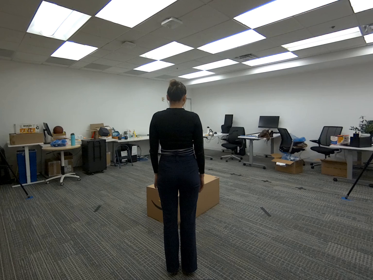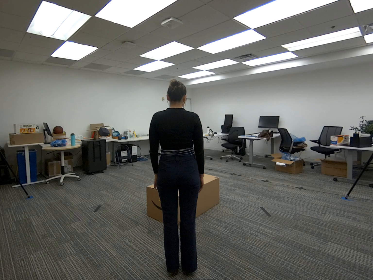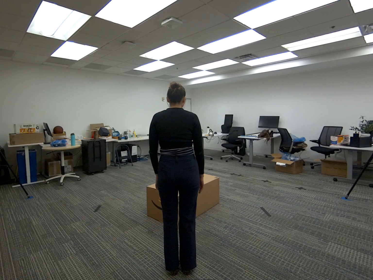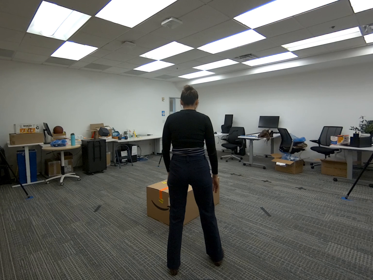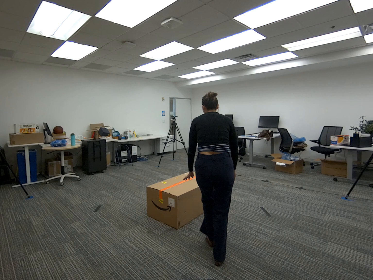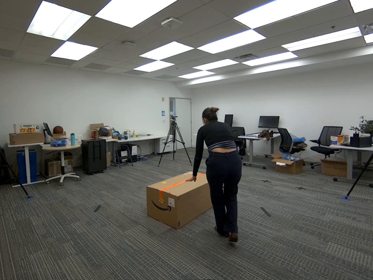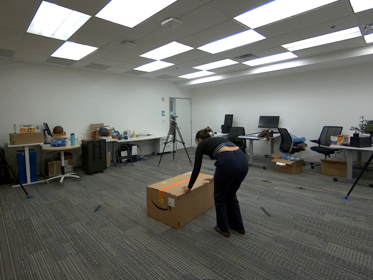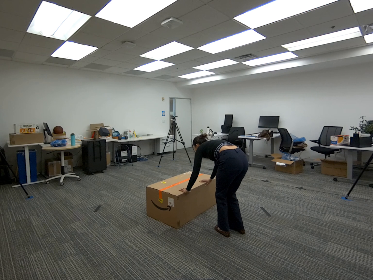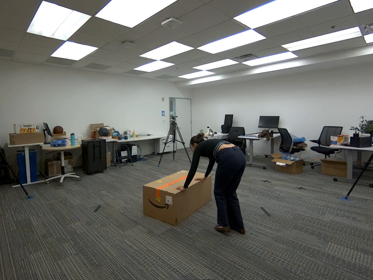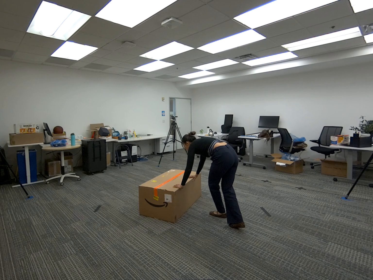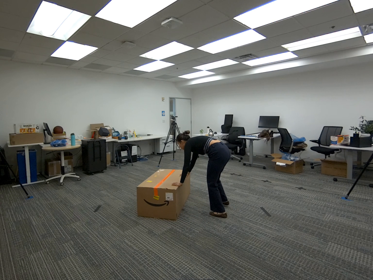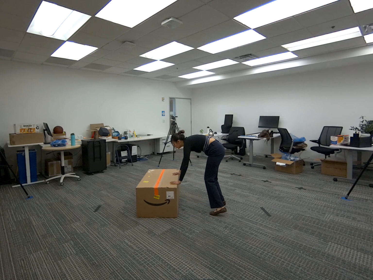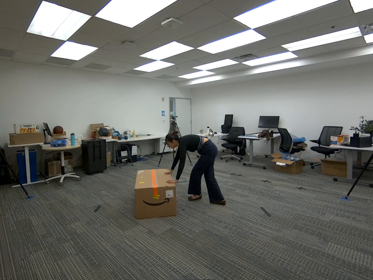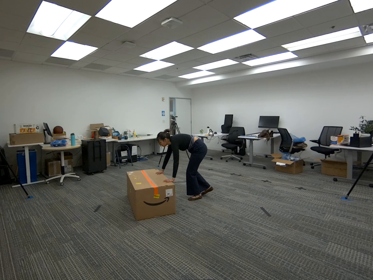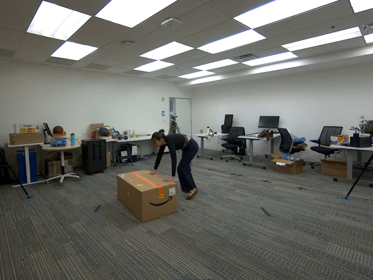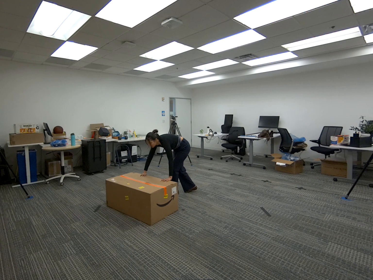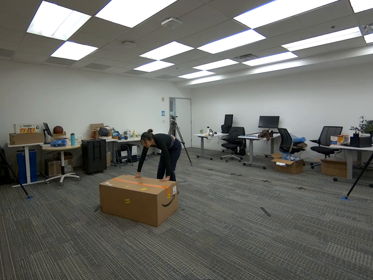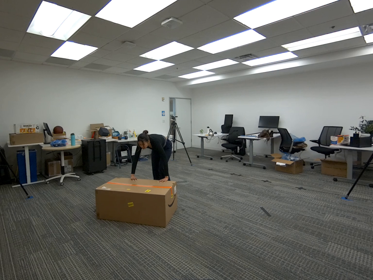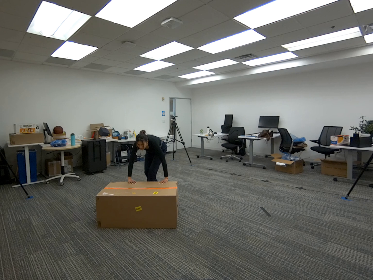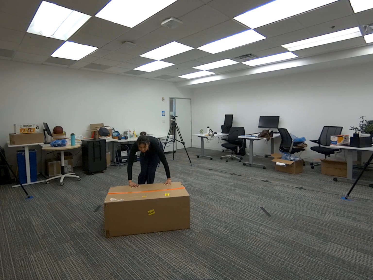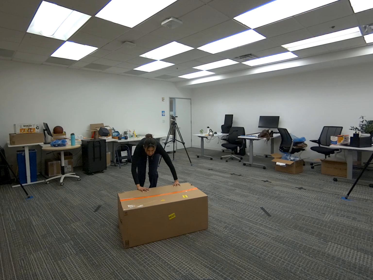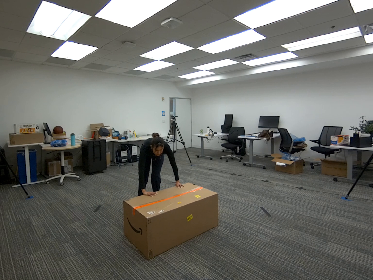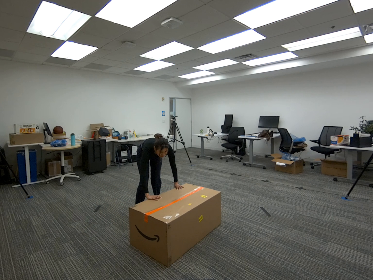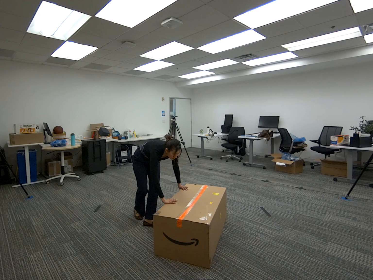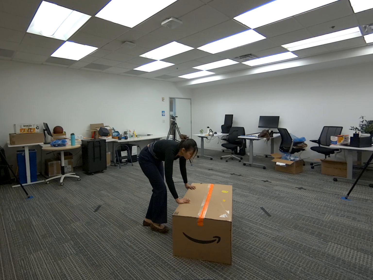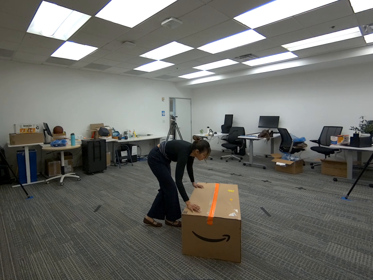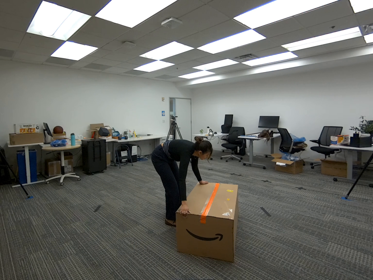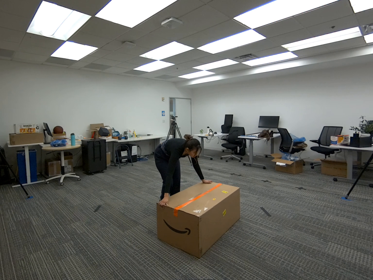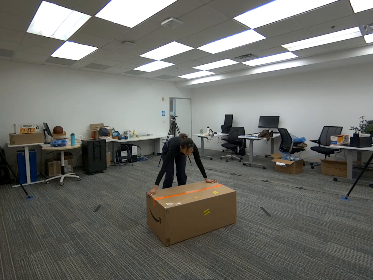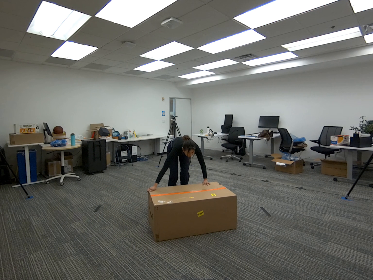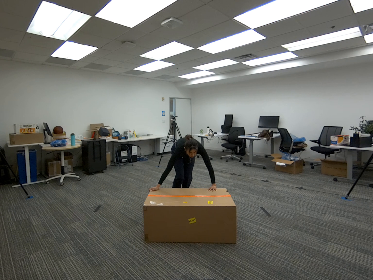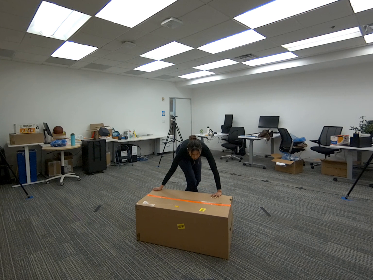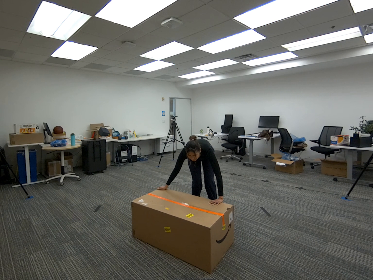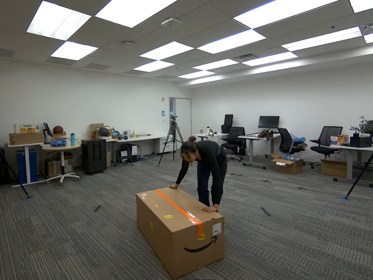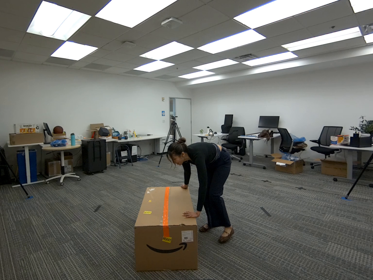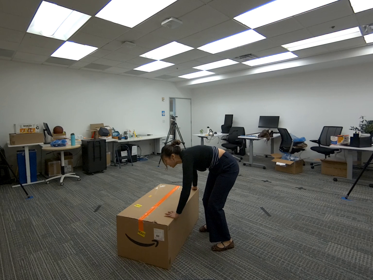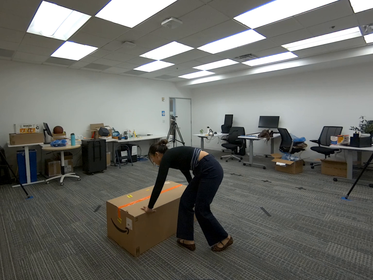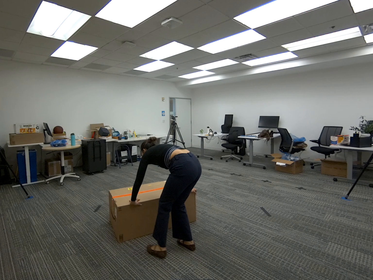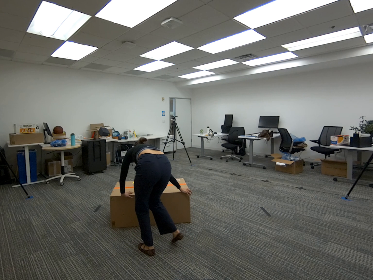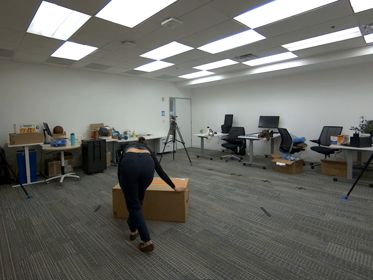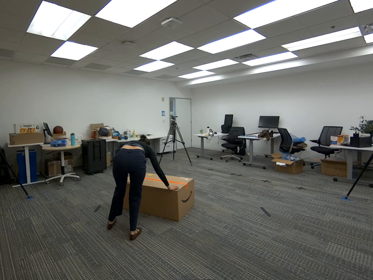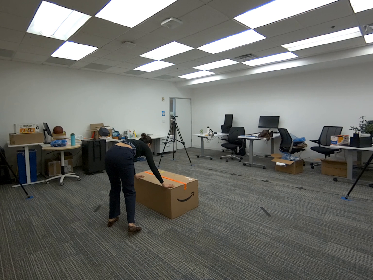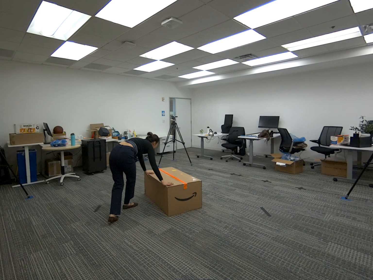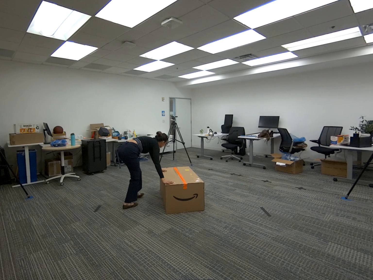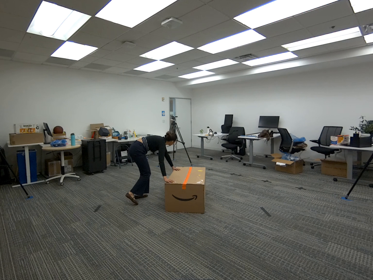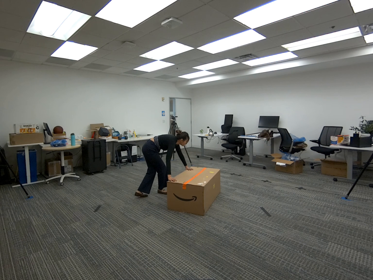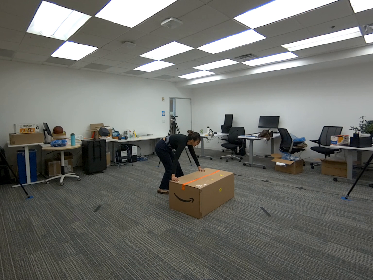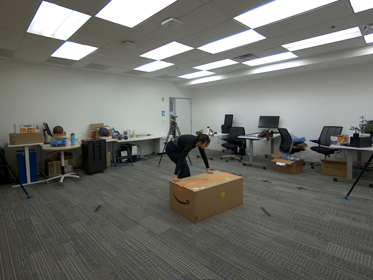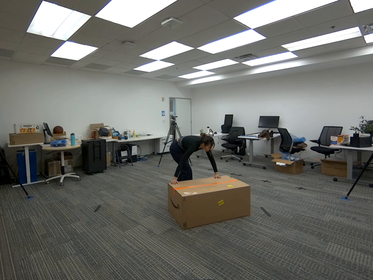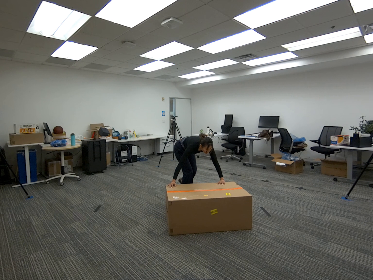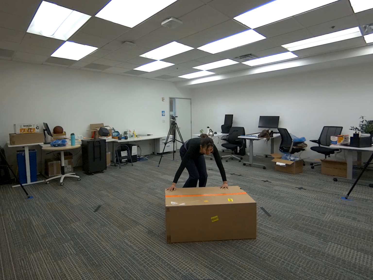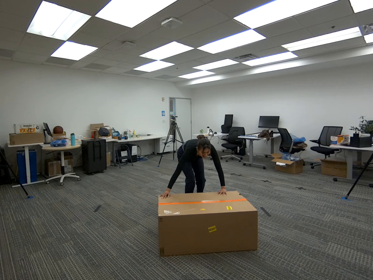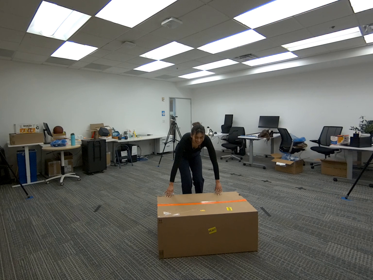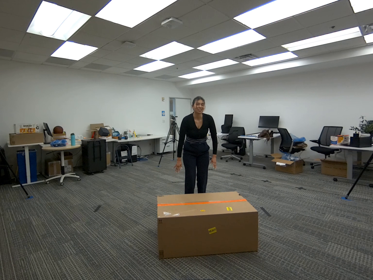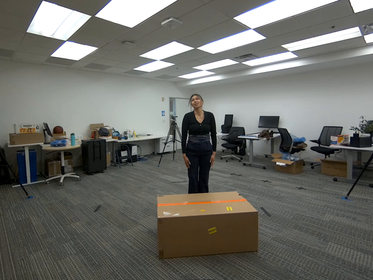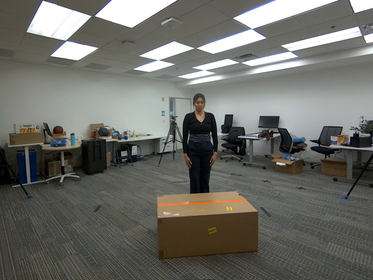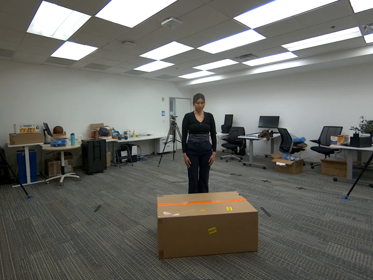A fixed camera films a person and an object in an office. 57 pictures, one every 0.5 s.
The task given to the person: Walk to the giant cardboard box and bend down slightly. Place both hands on the box and push it around within the bounding area. Continue pushing the box until you are finished.
